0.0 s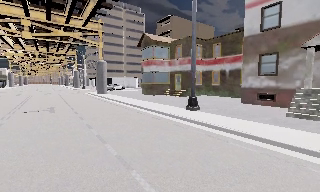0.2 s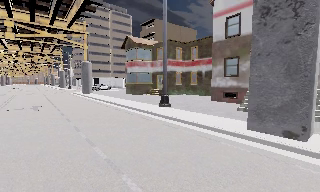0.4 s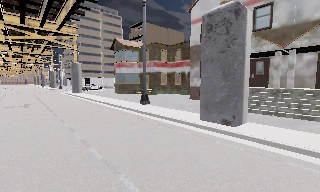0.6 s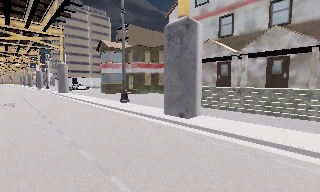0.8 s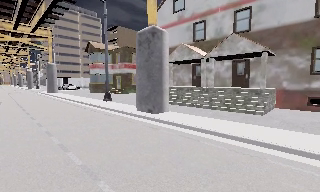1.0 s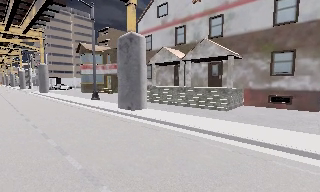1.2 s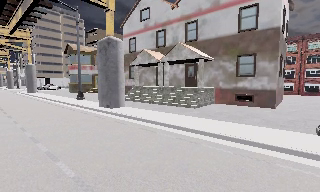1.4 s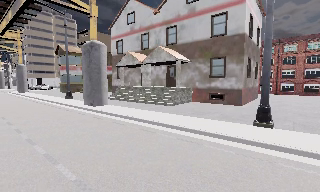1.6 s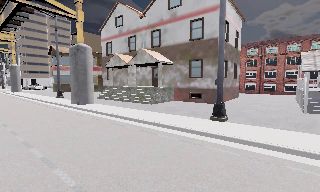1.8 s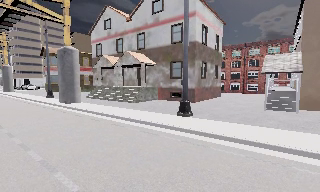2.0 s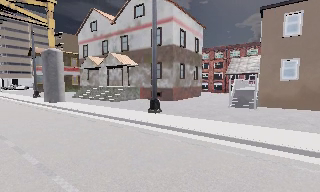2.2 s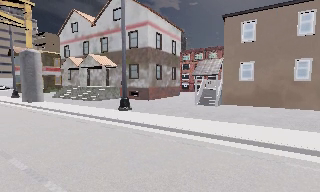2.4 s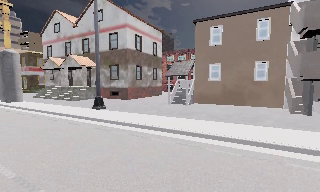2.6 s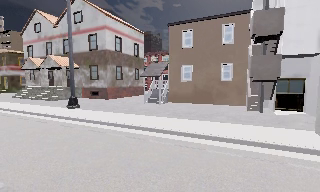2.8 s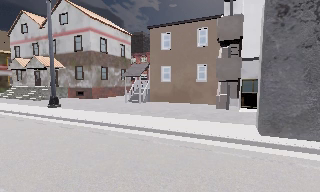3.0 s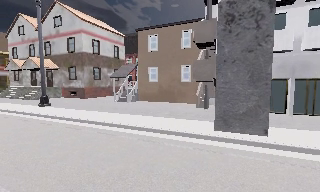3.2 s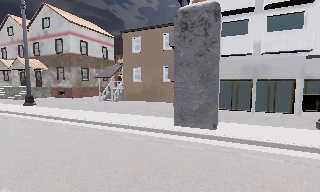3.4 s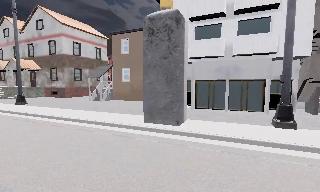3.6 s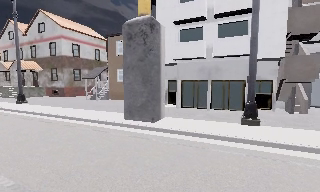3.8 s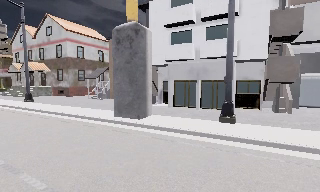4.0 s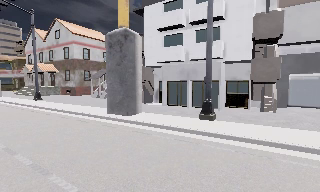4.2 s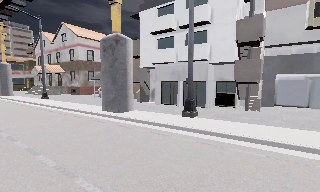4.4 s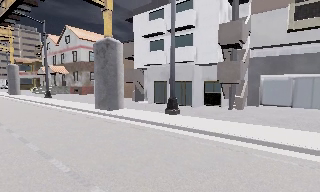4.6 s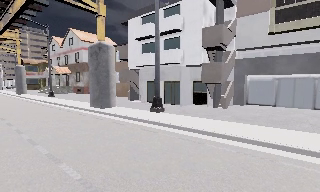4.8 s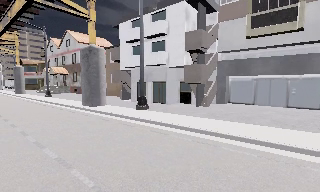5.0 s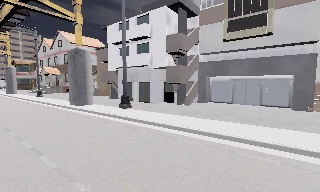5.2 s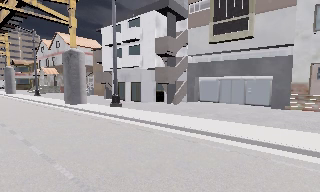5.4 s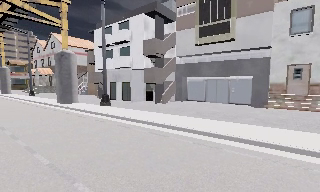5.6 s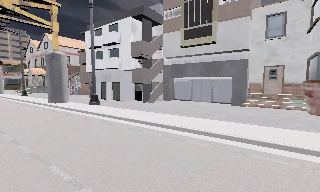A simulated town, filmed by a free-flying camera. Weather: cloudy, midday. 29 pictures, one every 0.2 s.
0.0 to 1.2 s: The scene slides to the left, as the camera pans about 15 degrees to its right. It travels backward and to its right, about 11 m, so what stands in front gets smaller.
1.2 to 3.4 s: The camera pans to its right, which is clockwise from overhead, by about 15 degrees. It travels to its right and backward, about 19 m, so close, fixed things drift to the left.
3.4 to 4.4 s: The camera pans to its left, which is counterclockwise from overhead, by about 10 degrees. It travels to its right and backward, about 7 m, so close, fixed things drift to the left.
4.4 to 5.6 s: The camera travels to its right and backward, about 8 m, so close, fixed things drift to the left.
The film runs backward here.
